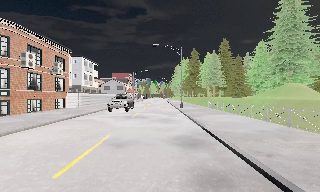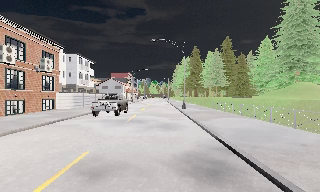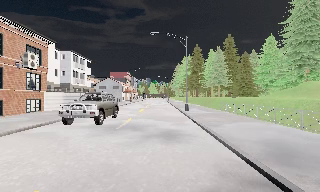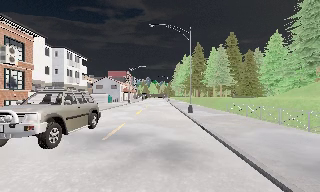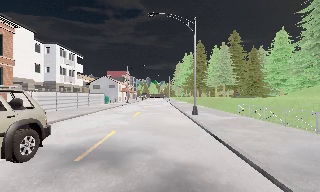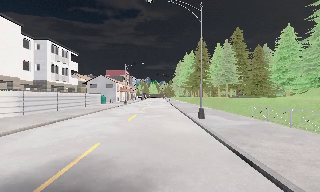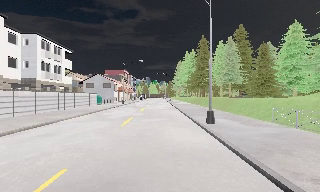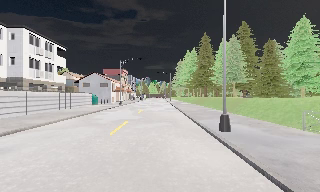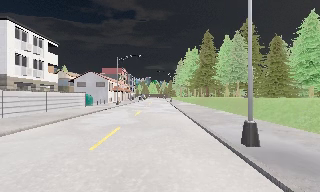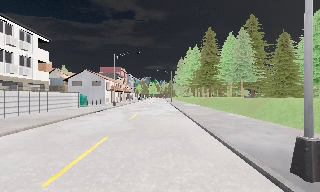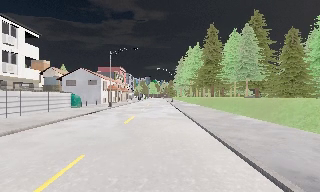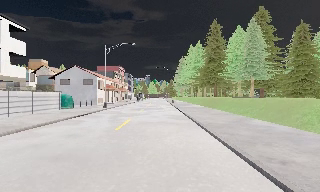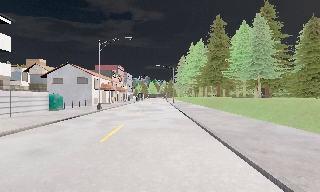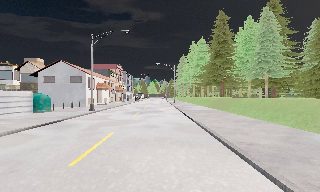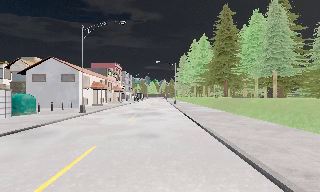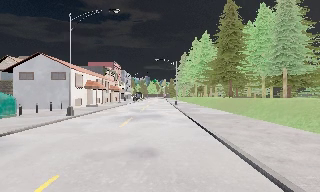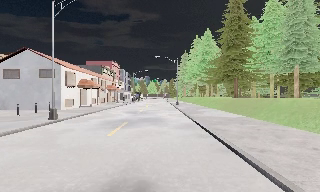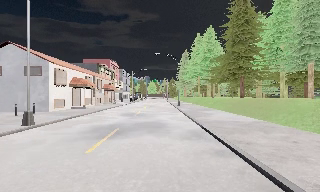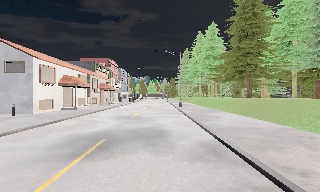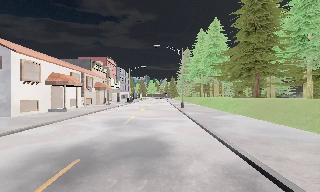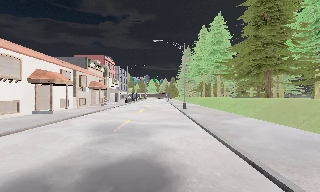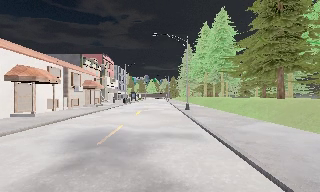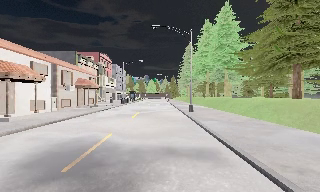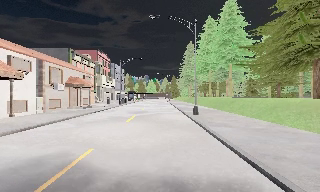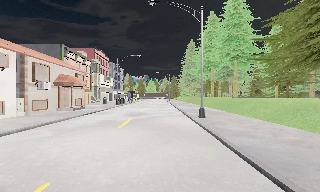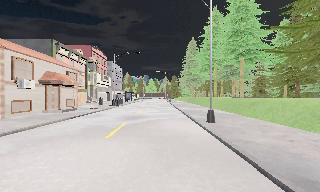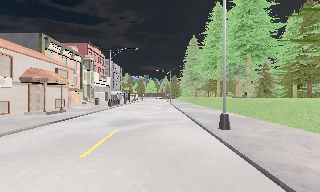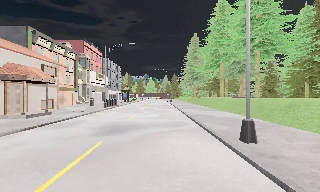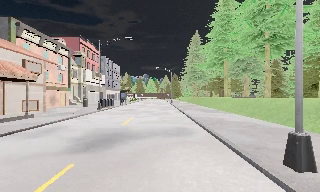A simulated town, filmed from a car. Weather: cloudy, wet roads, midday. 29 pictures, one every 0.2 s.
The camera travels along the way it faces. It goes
forward.
0.0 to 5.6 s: The camera travels forward, about 50 m, so what stands in front looms larger.
The film runs forward here.
